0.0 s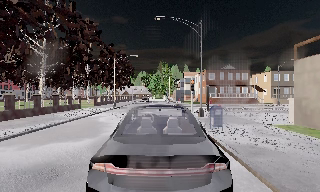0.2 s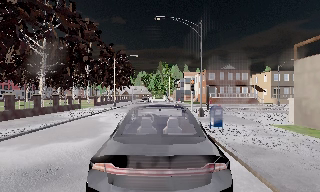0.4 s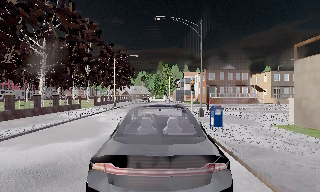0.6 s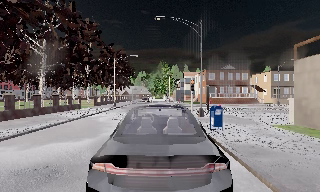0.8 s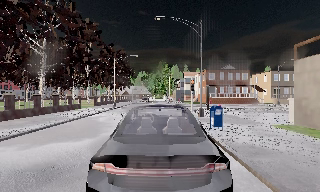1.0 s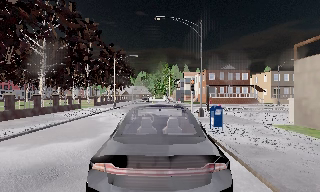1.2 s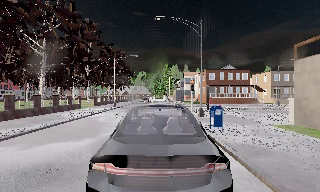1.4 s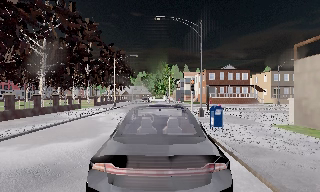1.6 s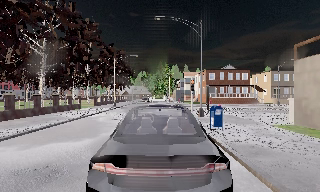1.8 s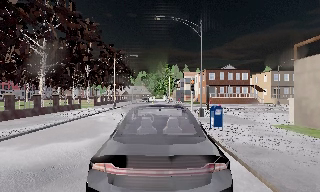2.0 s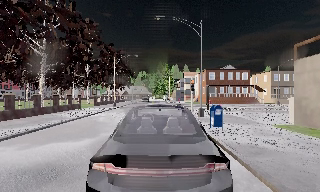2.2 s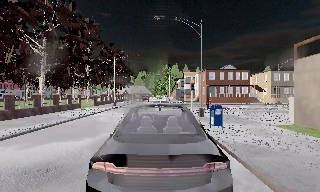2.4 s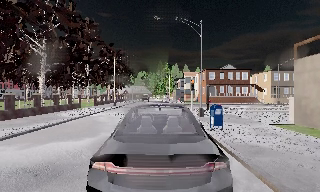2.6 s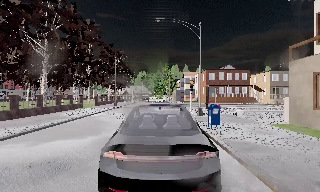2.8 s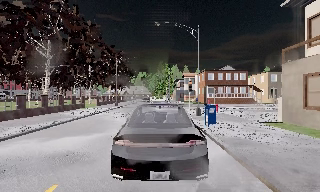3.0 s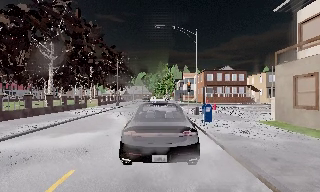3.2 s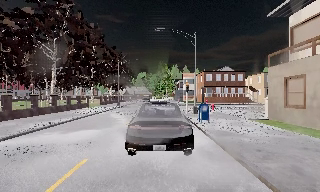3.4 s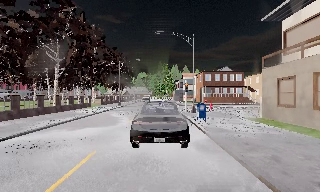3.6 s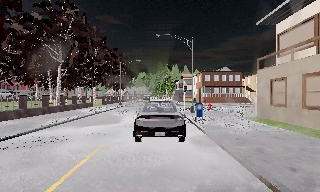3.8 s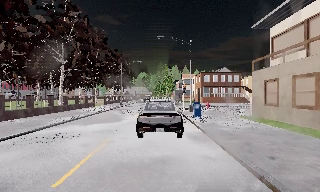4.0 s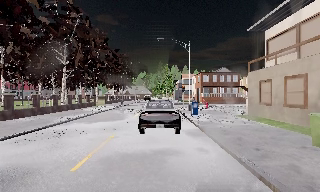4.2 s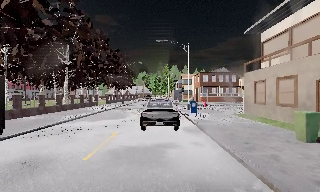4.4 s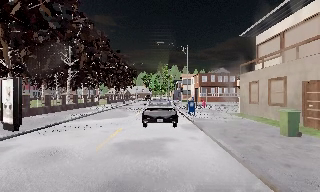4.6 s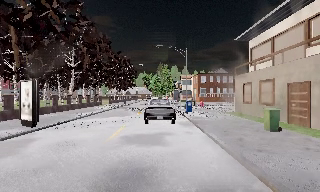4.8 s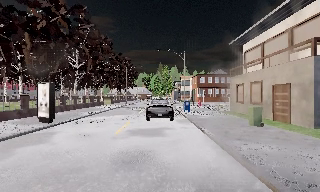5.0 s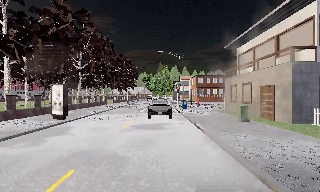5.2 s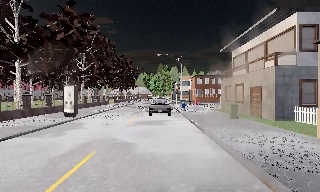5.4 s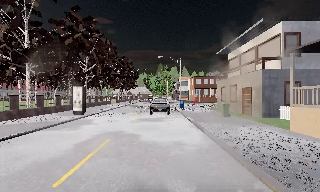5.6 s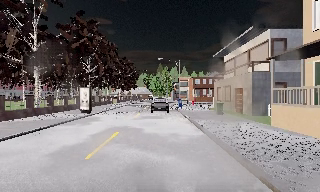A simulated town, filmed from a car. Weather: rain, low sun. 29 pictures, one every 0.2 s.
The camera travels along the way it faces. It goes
backward.
0.0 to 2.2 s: The camera keeps its place and its aim.
2.2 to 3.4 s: The camera travels backward, about 3 m, so what stands in front gets smaller. It gains speed.
3.4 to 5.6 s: The camera travels backward, about 11 m, so what stands in front gets smaller. It gains speed.
The film runs backward here.
